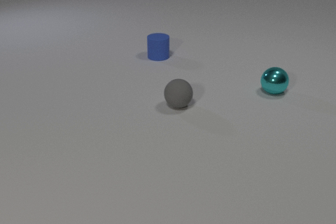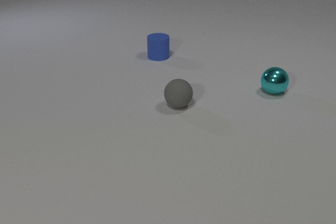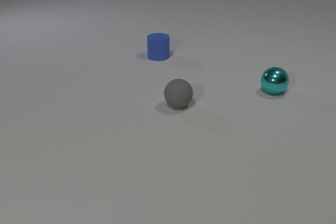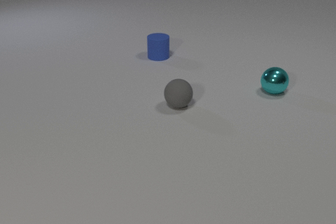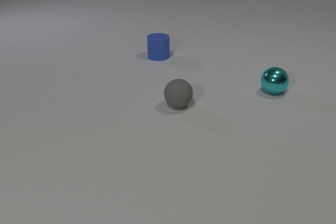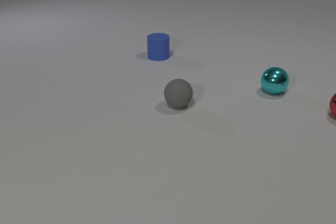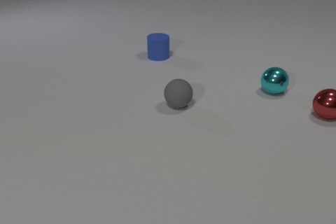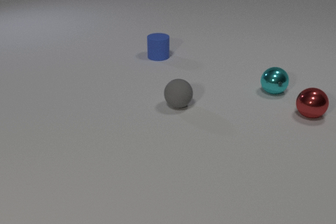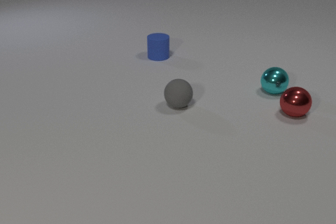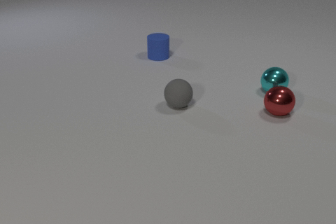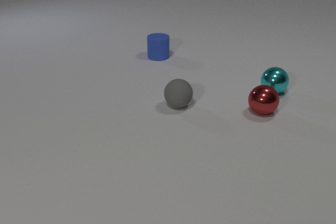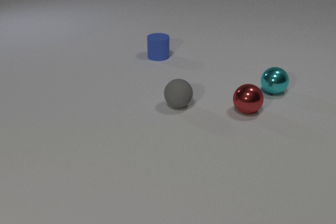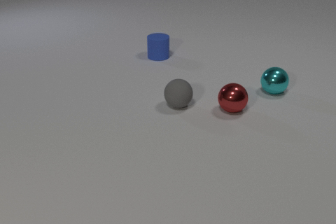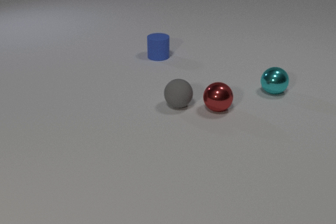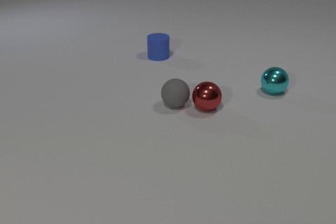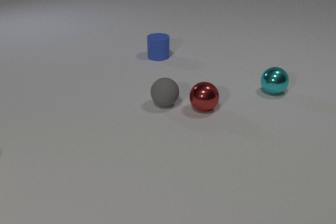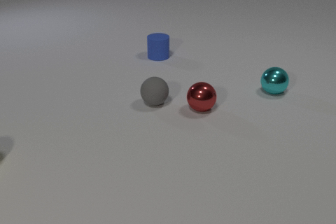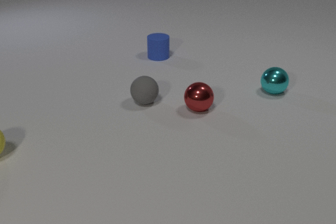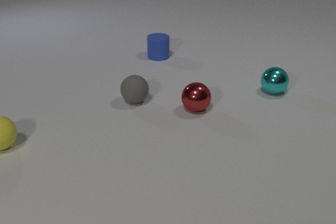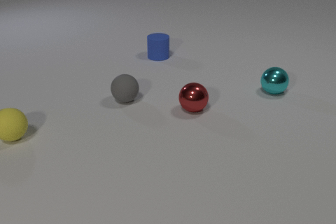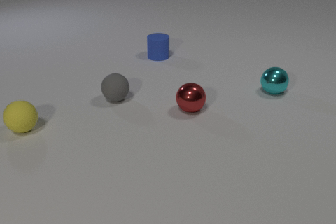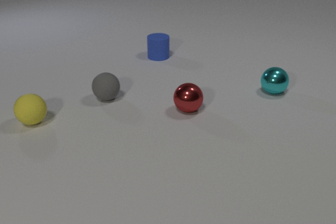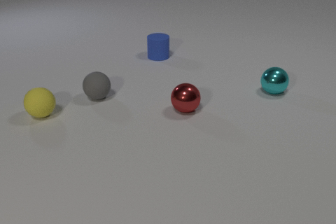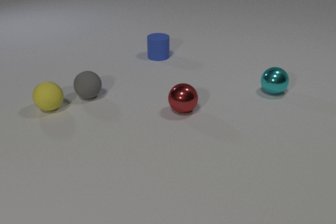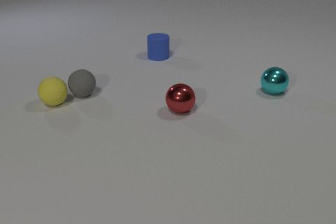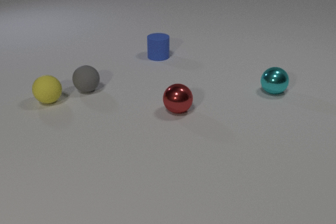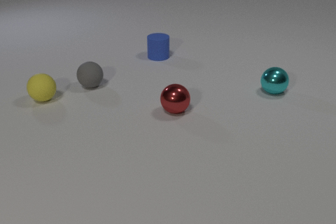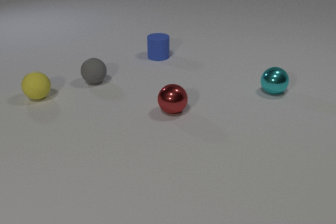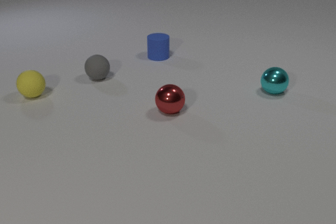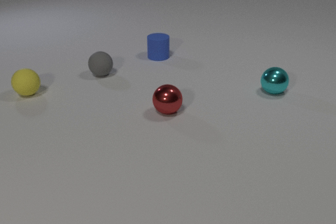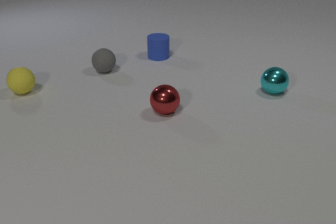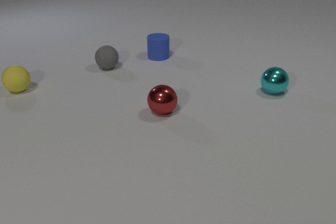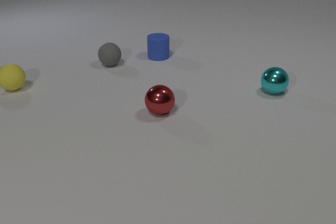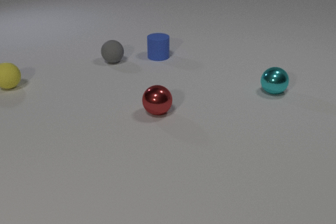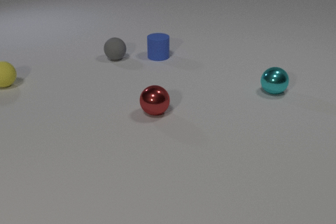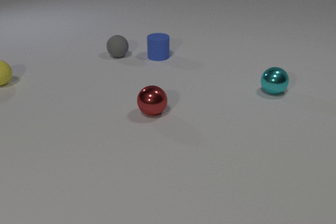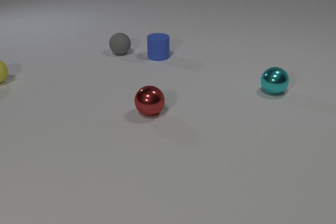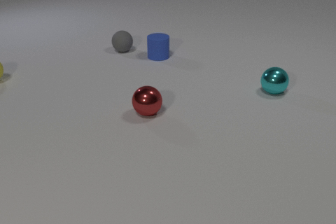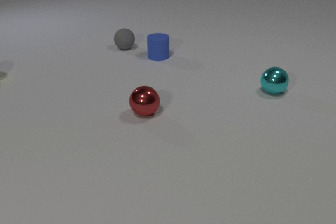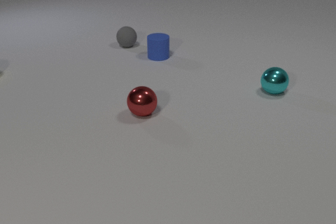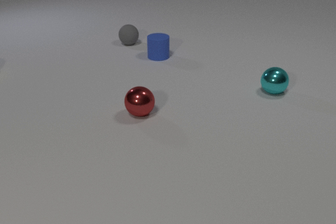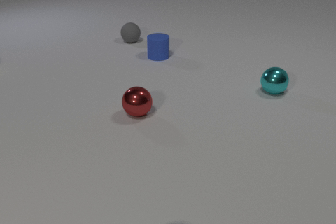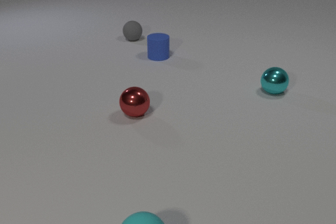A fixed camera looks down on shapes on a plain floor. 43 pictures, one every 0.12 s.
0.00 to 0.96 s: The red metal sphere comes in at the right edge, rolls to the left.
0.96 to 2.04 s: The red metal sphere rolls to the left. The gray rubber sphere rolls to the left. The yellow rubber sphere comes in at the left edge. The red metal sphere and the gray rubber sphere collide.
2.04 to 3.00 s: The red metal sphere rolls to the left. The gray rubber sphere rolls to the left and away from the camera. The yellow rubber sphere rolls away from the camera and to the right. The gray rubber sphere and the yellow rubber sphere collide.
3.00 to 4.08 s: The red metal sphere rolls to the left. The gray rubber sphere rolls away from the camera. The yellow rubber sphere rolls away from the camera and to the left.
4.08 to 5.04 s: The red metal sphere rolls to the left. The gray rubber sphere rolls away from the camera. The cyan rubber sphere comes in at the bottom edge, rolls away from the camera. The yellow rubber sphere rolls away from the camera and to the left, leaves at the left edge.
How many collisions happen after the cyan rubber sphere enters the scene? 0.
What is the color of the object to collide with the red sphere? gray.
What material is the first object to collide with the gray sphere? metal.
